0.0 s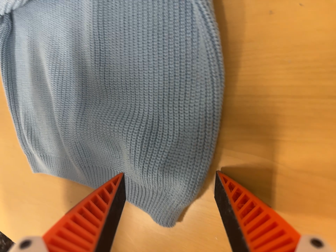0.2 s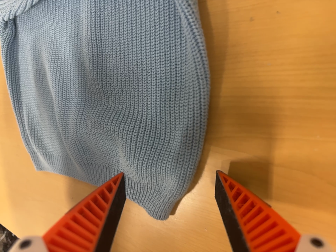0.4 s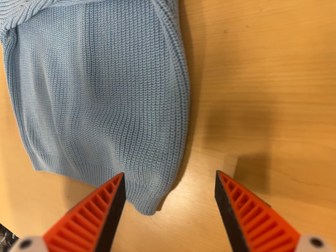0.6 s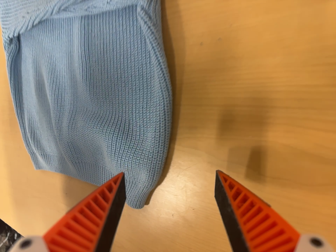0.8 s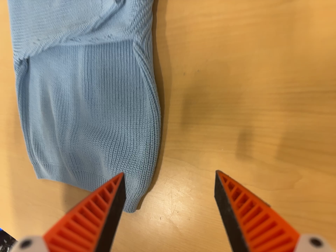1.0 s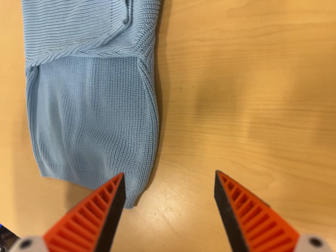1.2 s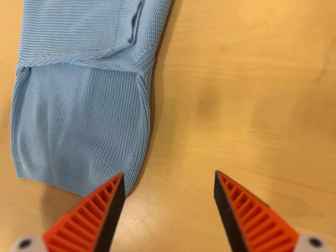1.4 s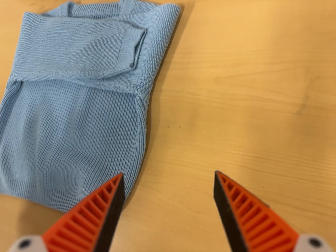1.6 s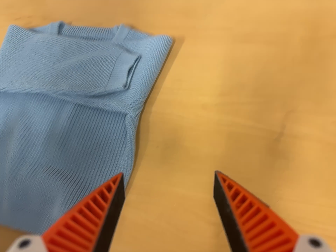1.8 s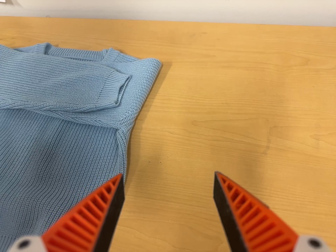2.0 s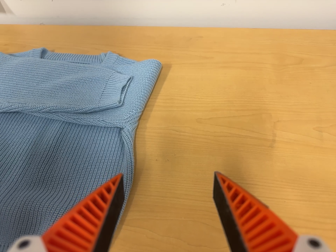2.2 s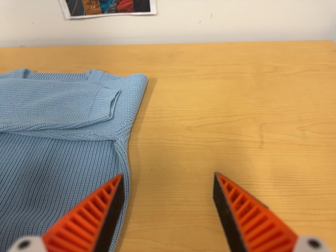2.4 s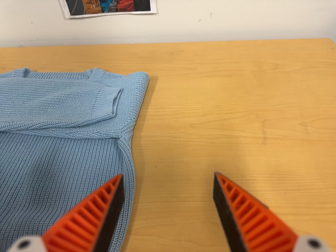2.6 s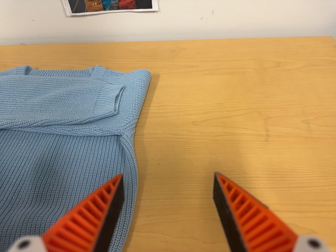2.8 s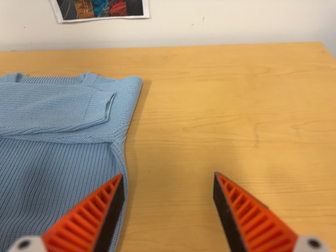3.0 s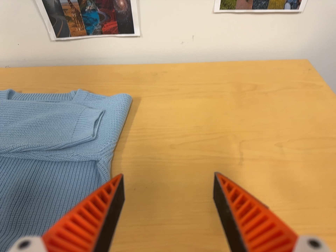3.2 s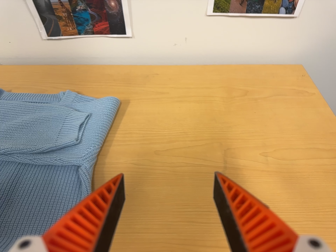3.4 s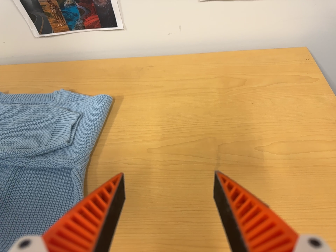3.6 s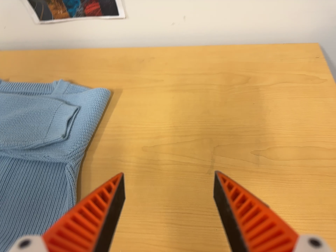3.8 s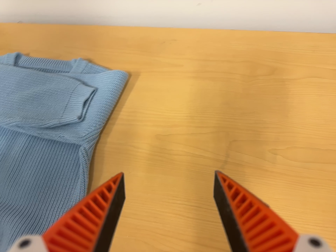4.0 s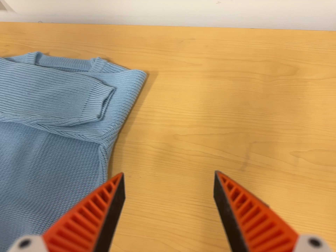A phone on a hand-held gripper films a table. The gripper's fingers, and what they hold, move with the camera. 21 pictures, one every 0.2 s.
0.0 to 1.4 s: The scene slides to the left, as the camera pans about 15 degrees to its right. It travels backward, about 22 cm, so what stands in front gets smaller. Its aim tips toward the top of its view by about 15 degrees, and the scene shifts downward. It rolls about its line of sight by about 15 degrees, and the scene rotates clockwise.
1.4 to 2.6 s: The camera pans to its right by about 25 degrees. It travels to its left and toward the bottom of its view, about 20 cm. Its aim tips toward the top of its view by about 25 degrees.
2.6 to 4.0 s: The camera pans to its left by about 10 degrees. It travels toward the top of its view and to its right, about 18 cm. Its aim tips toward the bottom of its view by about 15 degrees.
The film runs backward here.
